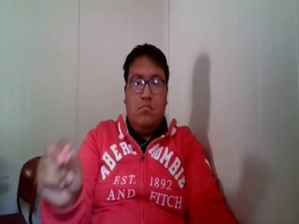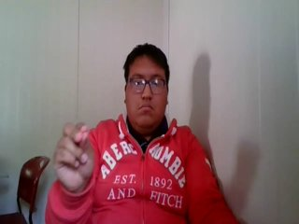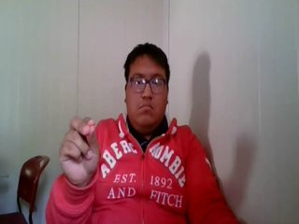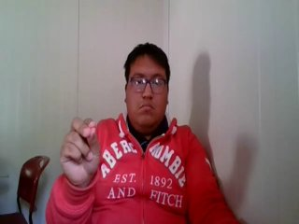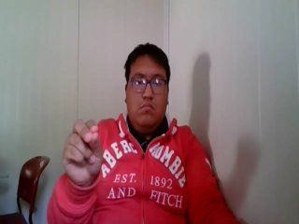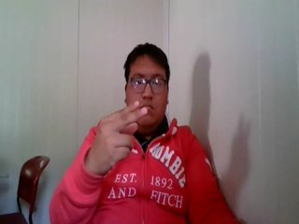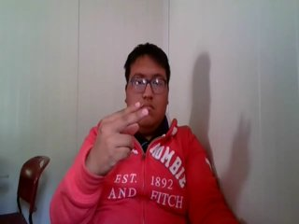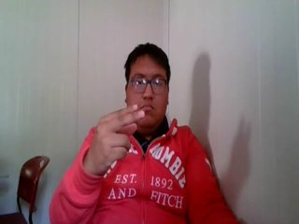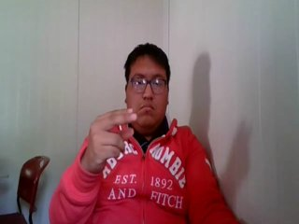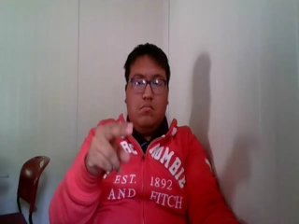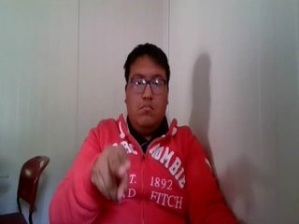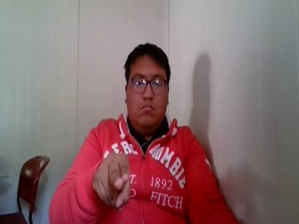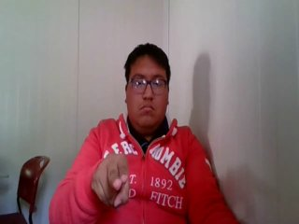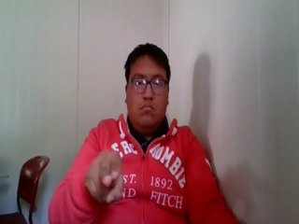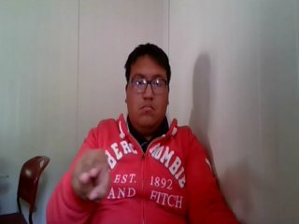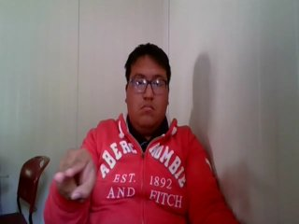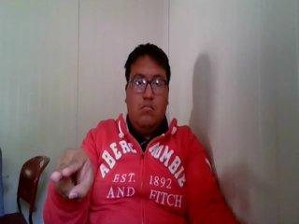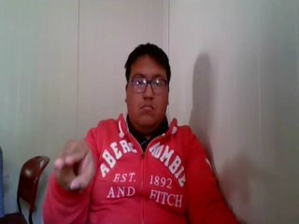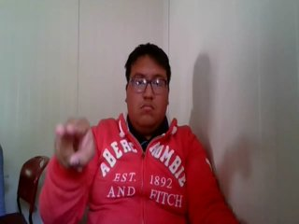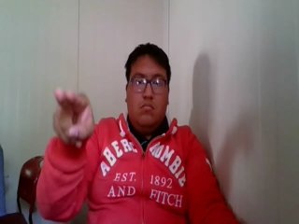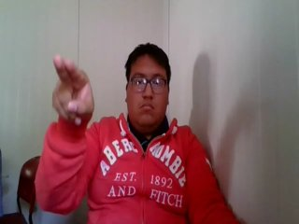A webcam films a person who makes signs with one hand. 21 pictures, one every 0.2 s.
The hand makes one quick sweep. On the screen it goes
to the right.
0.1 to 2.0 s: On the screen the hand sweeps to the right. The name of the sign: Throw left.
2.1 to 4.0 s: Pointing with two fingers.
